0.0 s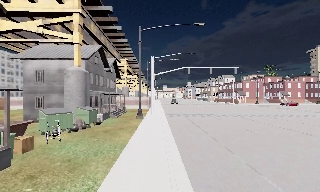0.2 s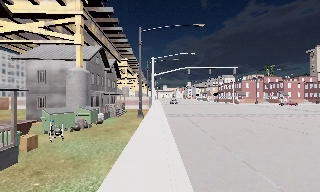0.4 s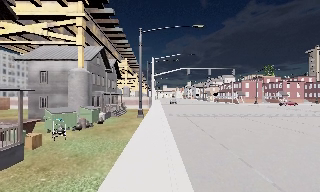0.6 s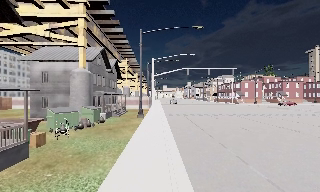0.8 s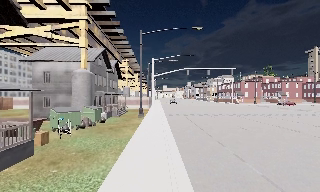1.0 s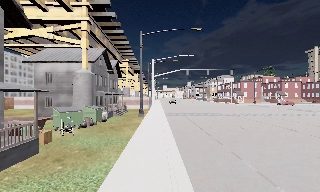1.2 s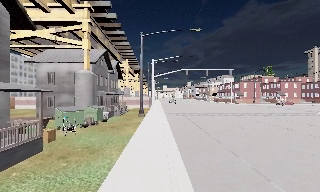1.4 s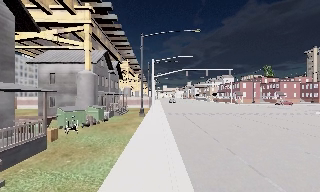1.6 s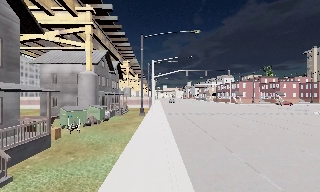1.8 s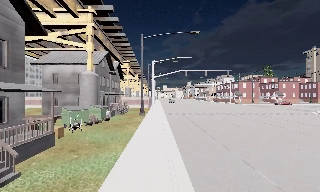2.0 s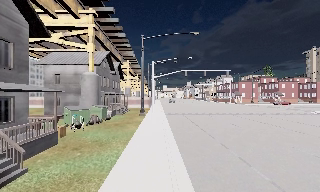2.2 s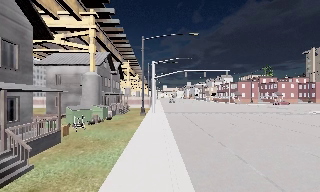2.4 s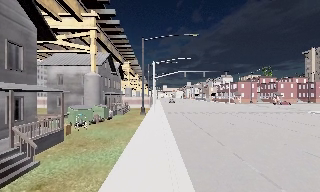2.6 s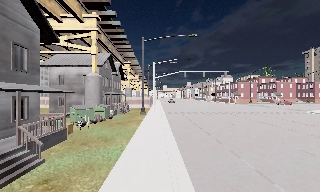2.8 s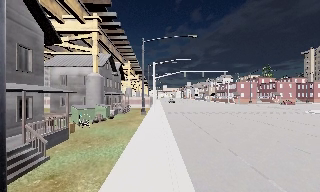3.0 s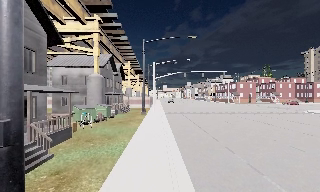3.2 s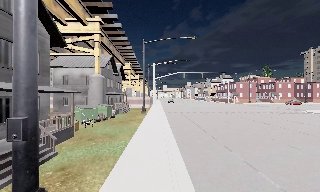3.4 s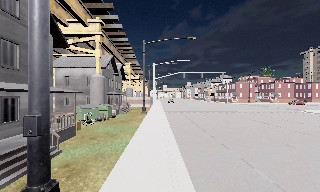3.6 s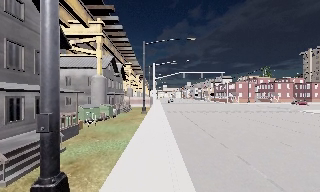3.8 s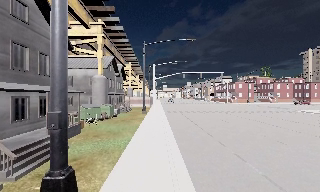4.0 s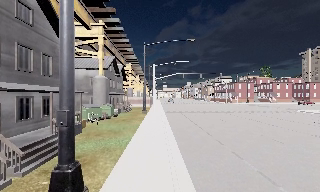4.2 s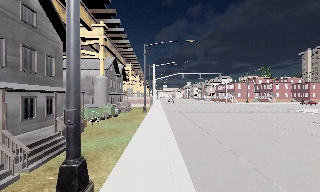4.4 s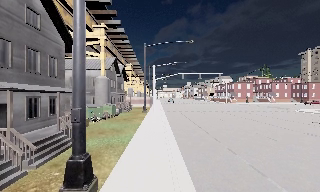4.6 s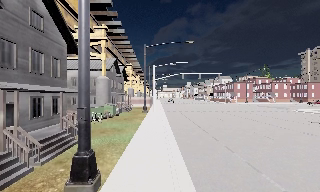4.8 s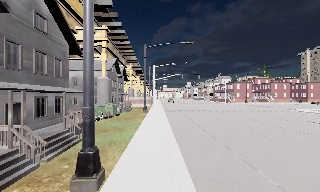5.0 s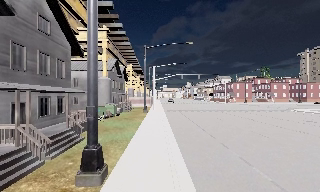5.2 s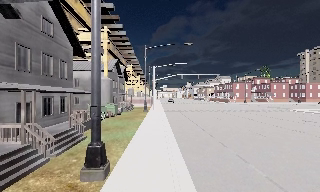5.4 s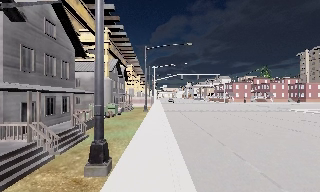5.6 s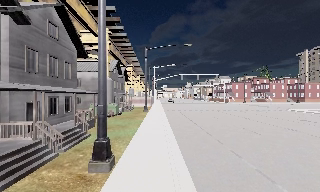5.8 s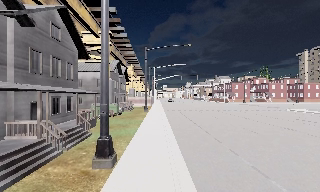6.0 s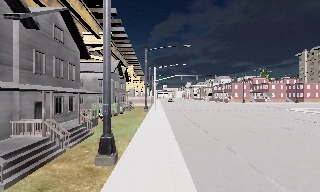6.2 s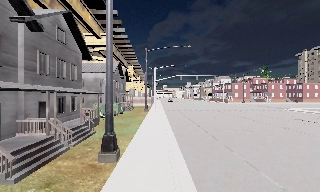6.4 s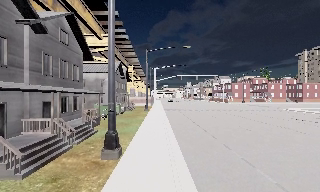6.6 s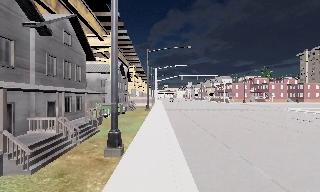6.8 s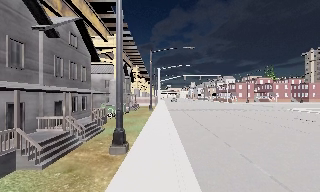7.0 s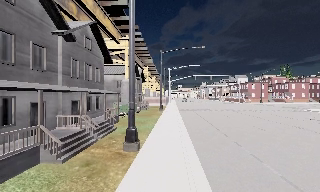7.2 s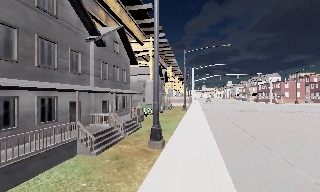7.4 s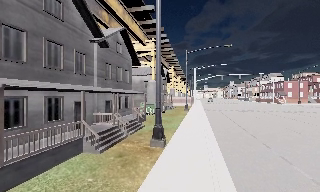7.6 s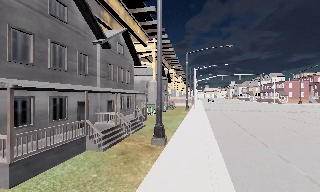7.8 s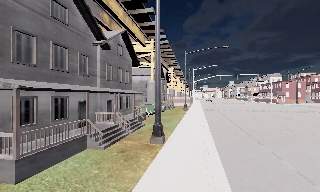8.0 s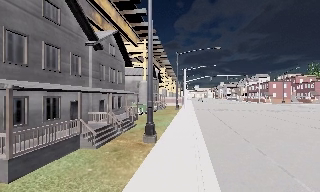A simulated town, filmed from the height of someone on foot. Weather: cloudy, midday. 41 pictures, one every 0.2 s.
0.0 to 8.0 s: The camera pans to its left, which is counterclockwise from overhead, by about 10 degrees. It travels backward, about 11 m, so what stands in front gets smaller.
The film runs backward here.
